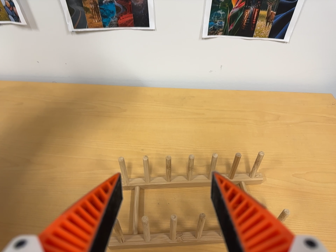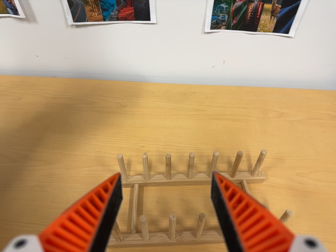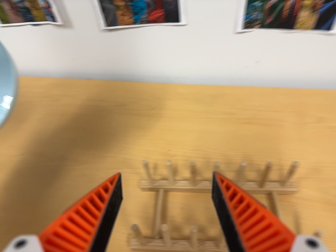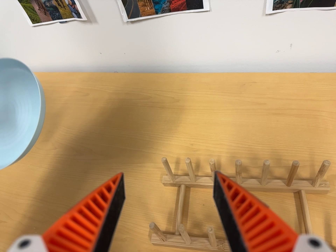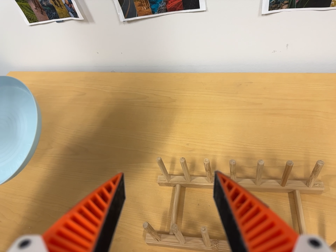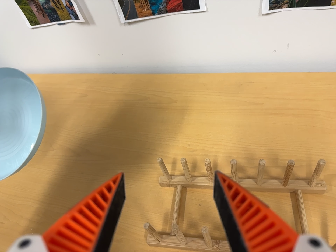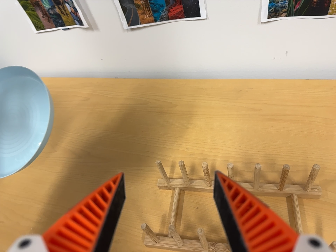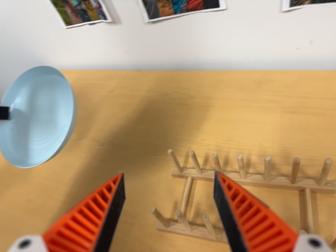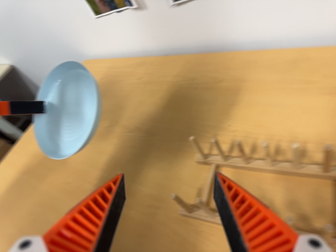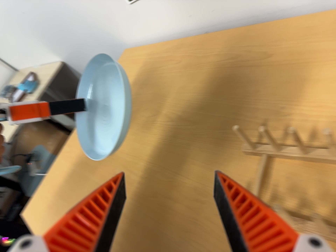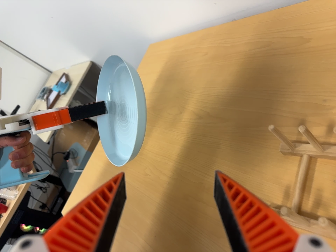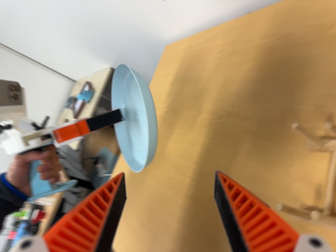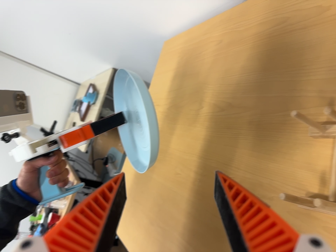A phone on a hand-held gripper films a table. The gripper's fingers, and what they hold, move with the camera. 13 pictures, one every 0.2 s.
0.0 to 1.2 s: The camera pans to its left by about 20 degrees. It travels to its right and toward the top of its view, about 8 cm.
1.2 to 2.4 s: The camera swings to its left by about 45 degrees, and the scene slides to the right. It travels to its right, toward the top of its view and forward, about 14 cm. Its aim tips toward the bottom of its view by about 15 degrees. It rolls about its line of sight by about 15 degrees, and the scene rotates counterclockwise.
The film runs forward here.
